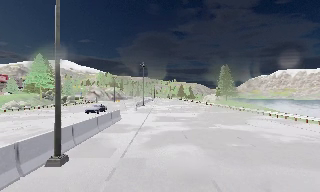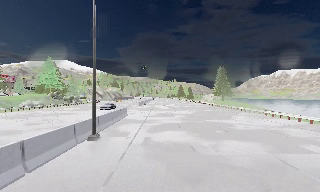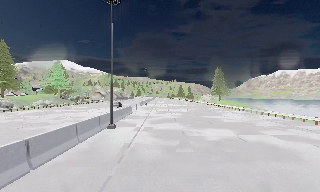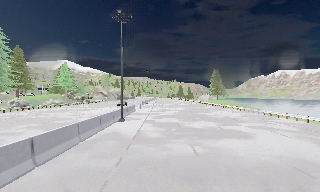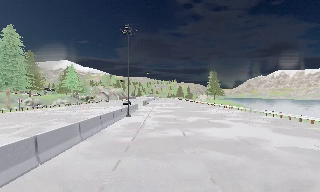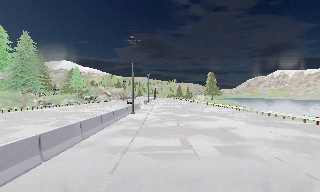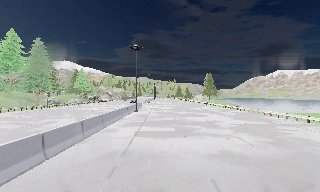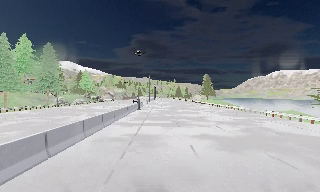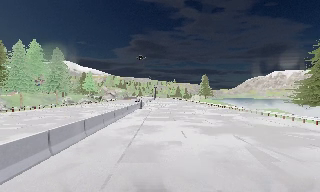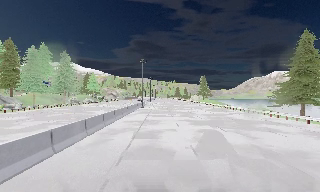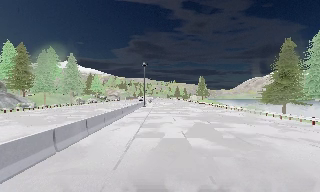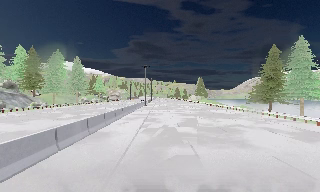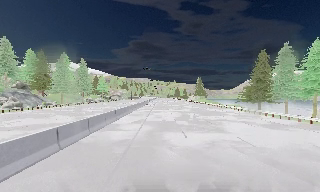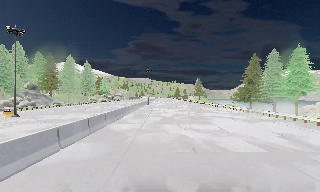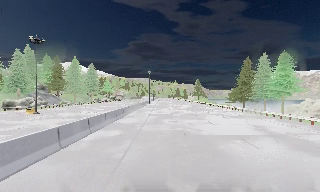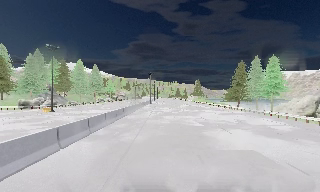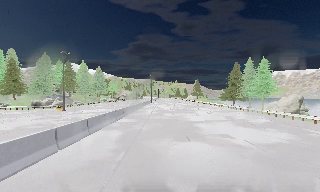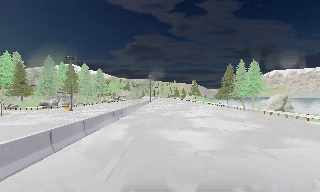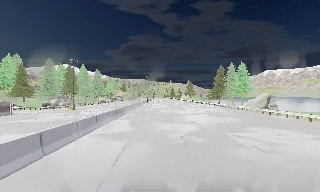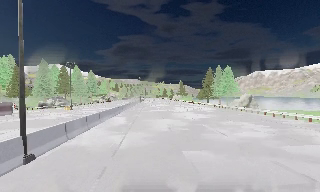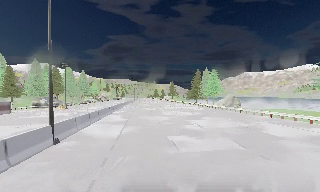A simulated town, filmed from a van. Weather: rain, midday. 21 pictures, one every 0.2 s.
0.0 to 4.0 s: The camera travels backward, about 70 m, so what stands in front gets smaller.
The film runs backward here.
